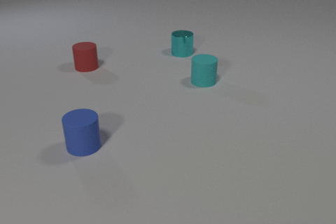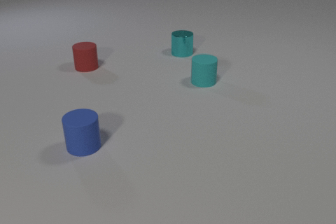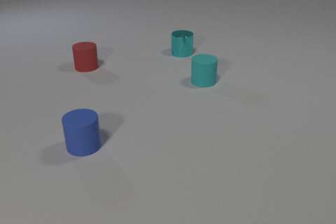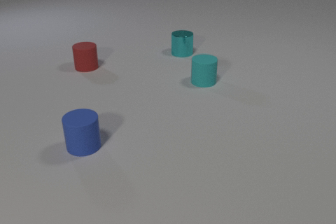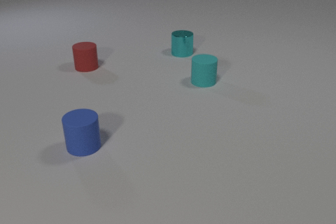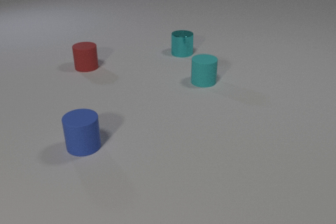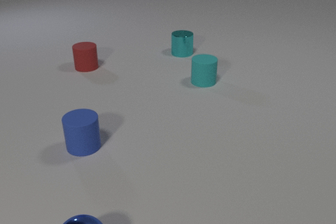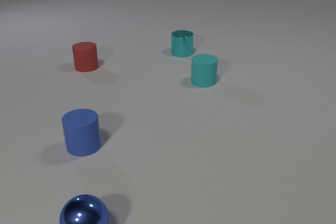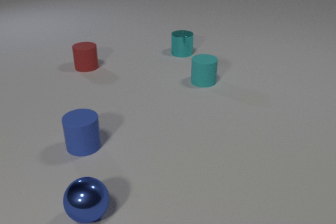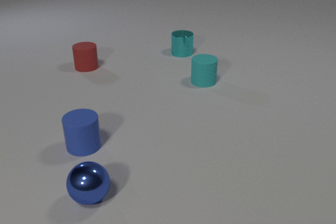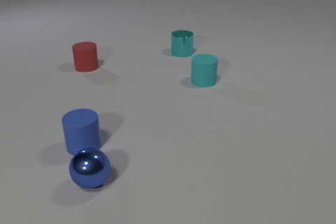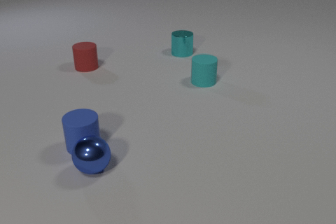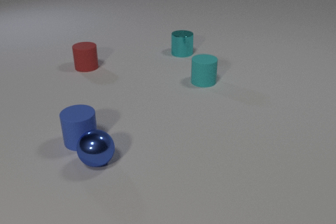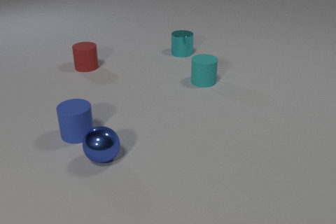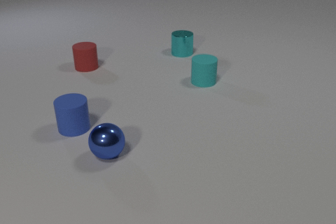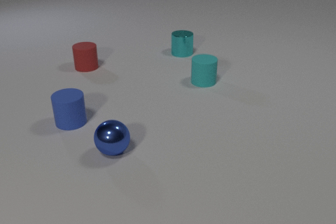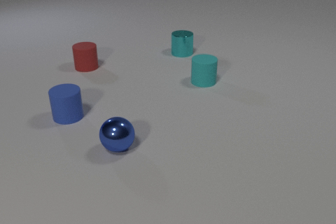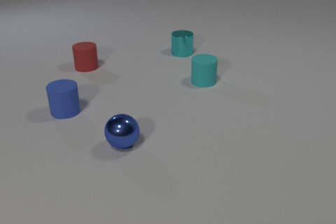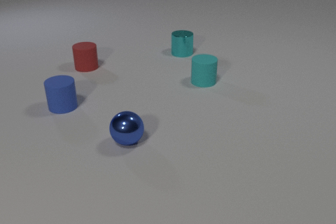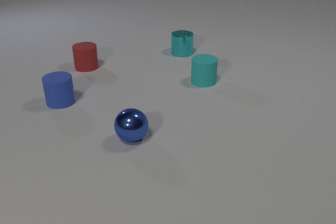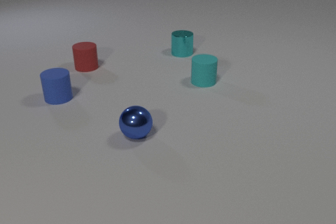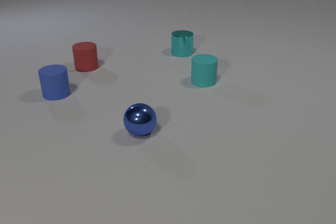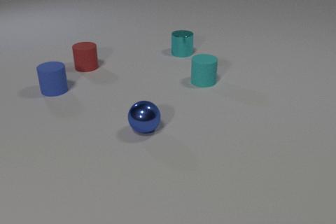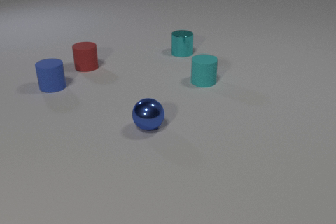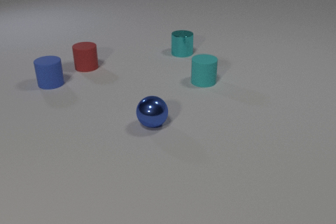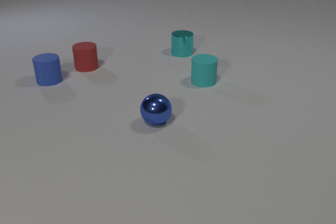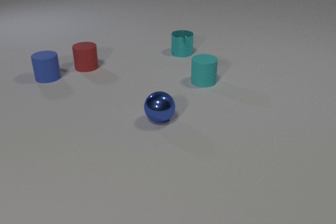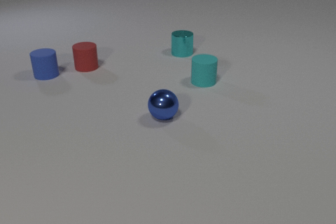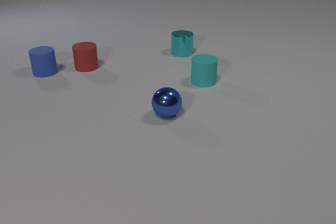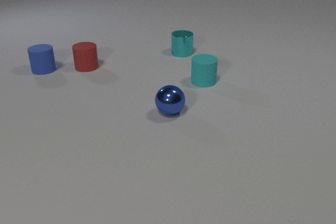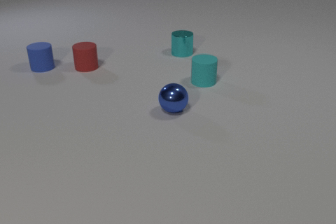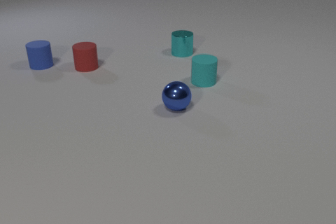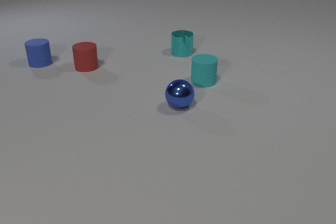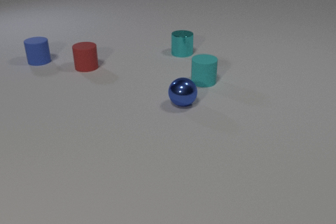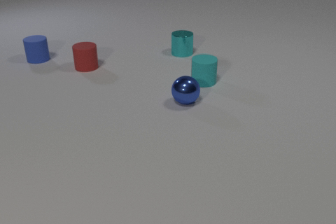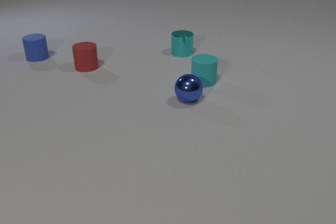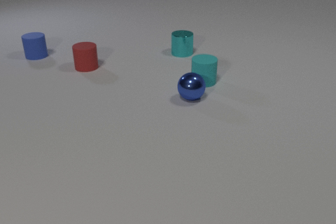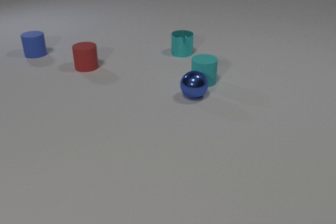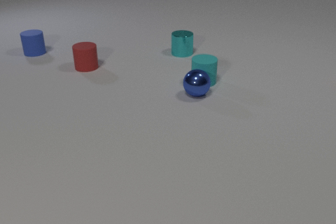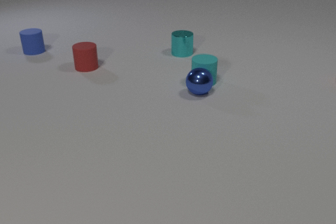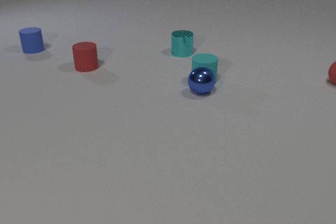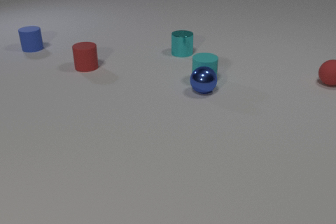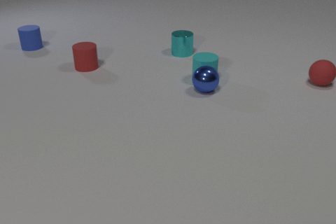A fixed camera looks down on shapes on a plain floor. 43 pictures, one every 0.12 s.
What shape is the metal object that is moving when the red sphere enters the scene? sphere.
How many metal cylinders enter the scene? 0.
How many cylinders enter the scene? 0.
0.00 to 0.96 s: The blue metal sphere comes in at the bottom edge, rolls away from the camera.
0.96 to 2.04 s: The blue metal sphere rolls away from the camera. The blue rubber cylinder slides away from the camera. The blue metal sphere and the blue rubber cylinder collide.
2.04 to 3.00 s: The blue metal sphere rolls away from the camera and to the right. The blue rubber cylinder slides away from the camera.
3.00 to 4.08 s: The blue metal sphere rolls away from the camera and to the right. The blue rubber cylinder slides away from the camera.
4.08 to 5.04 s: The blue metal sphere rolls away from the camera and to the right. The blue rubber cylinder slides away from the camera. The cyan rubber cylinder slides away from the camera. The red rubber sphere comes in at the right edge, rolls to the left and toward the camera. The blue metal sphere and the cyan rubber cylinder collide.
